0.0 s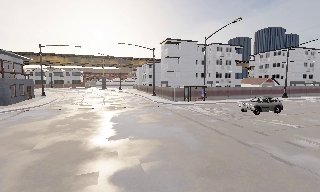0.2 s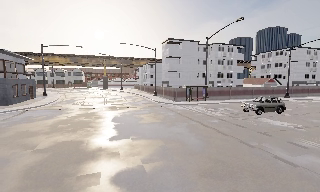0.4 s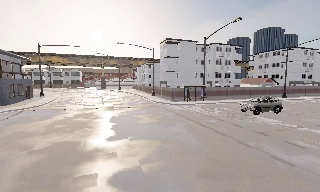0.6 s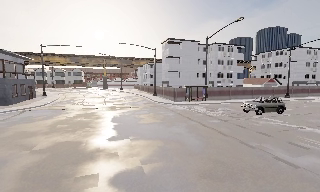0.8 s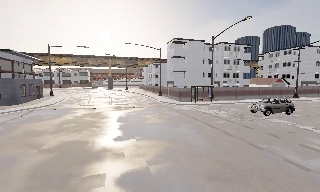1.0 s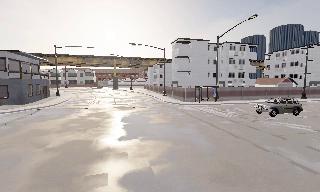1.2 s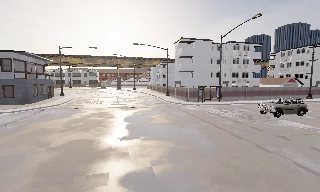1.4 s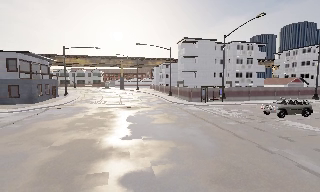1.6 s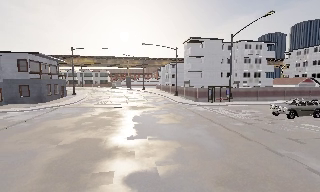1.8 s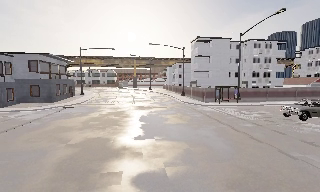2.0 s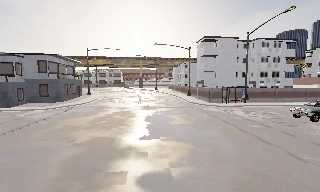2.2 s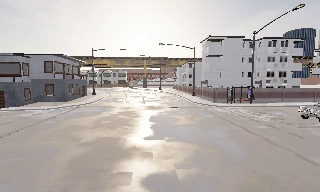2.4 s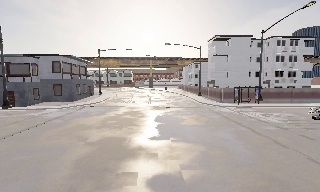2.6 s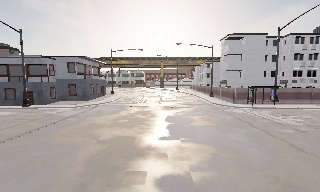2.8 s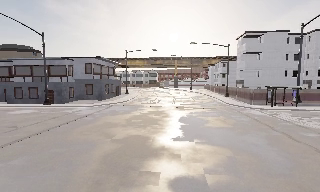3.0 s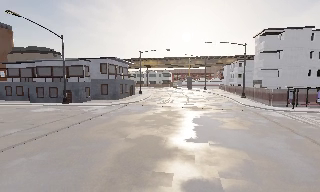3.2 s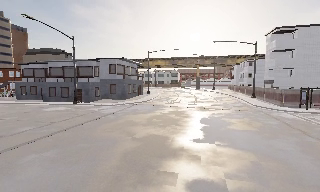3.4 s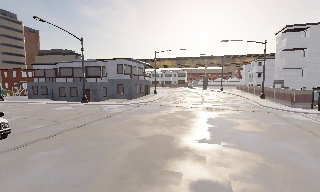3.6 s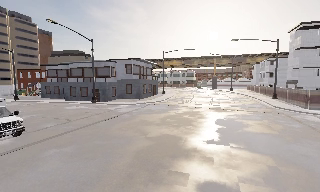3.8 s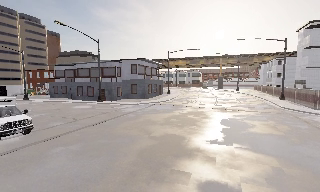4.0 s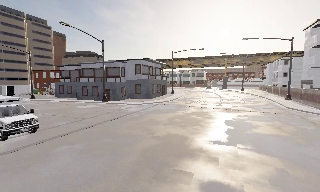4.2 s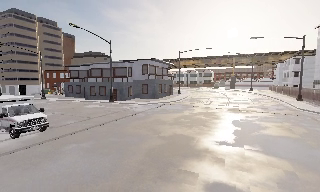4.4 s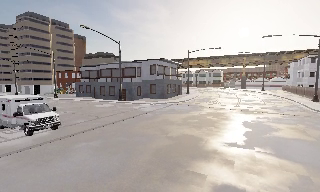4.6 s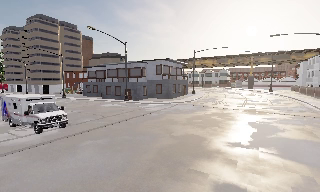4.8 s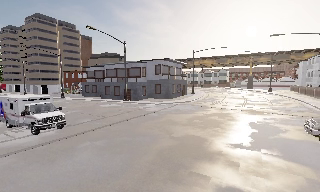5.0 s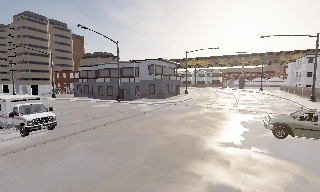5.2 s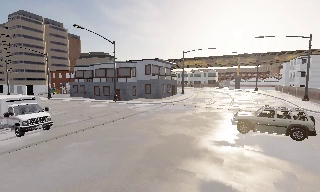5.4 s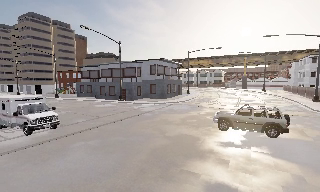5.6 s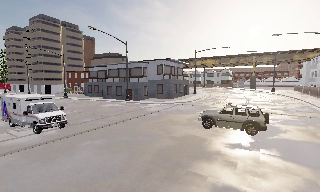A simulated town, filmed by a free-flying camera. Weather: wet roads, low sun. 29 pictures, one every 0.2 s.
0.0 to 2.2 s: The camera swings to its left by about 15 degrees, and the scene slides to the right.
2.2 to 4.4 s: The camera pans to its left, which is counterclockwise from overhead, by about 35 degrees. It travels to its right, about 0.5 m.
4.4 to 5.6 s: The camera shifts only a little, or ends up much as it began.
The film runs forward here.
